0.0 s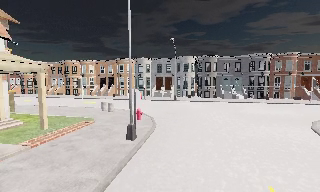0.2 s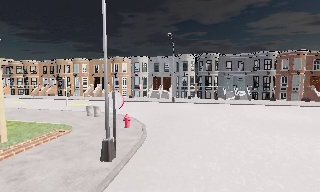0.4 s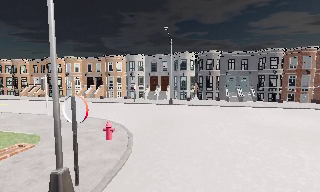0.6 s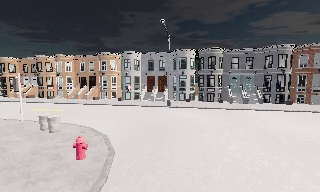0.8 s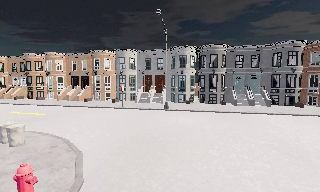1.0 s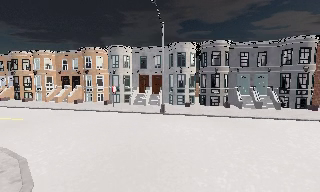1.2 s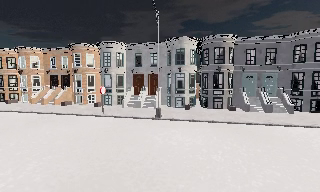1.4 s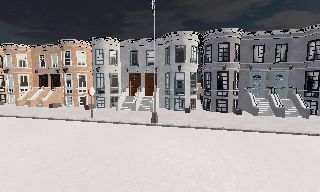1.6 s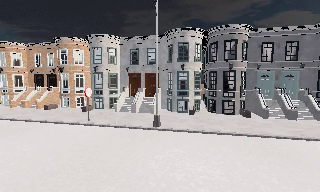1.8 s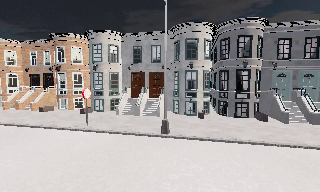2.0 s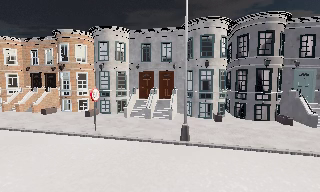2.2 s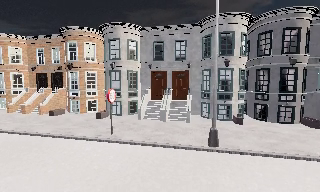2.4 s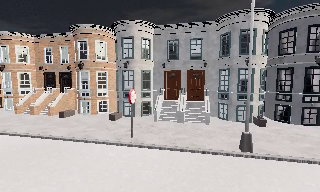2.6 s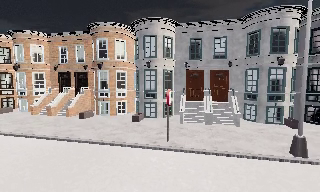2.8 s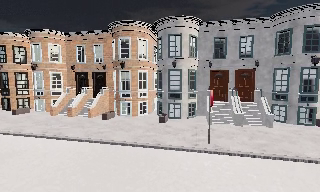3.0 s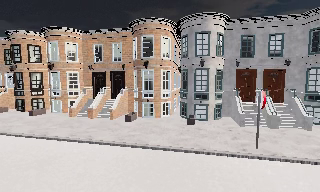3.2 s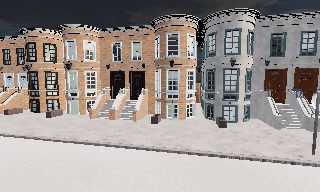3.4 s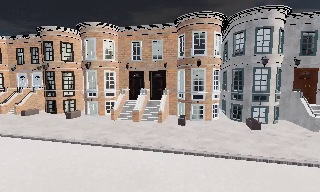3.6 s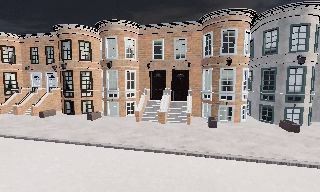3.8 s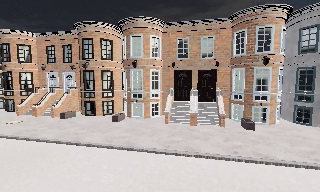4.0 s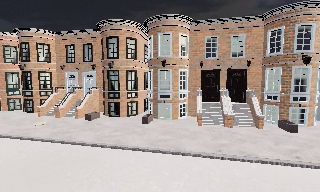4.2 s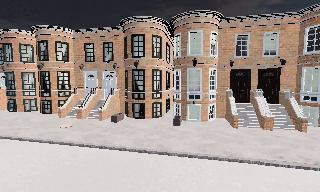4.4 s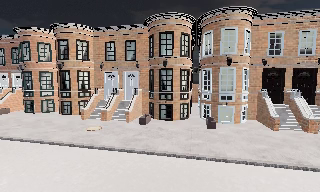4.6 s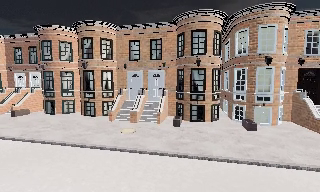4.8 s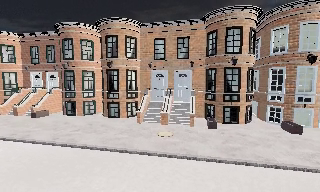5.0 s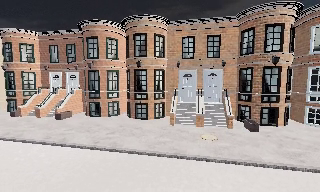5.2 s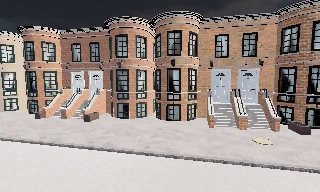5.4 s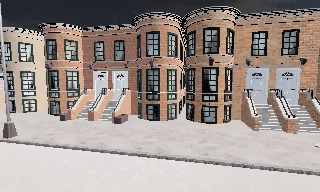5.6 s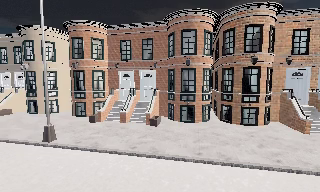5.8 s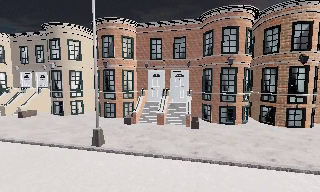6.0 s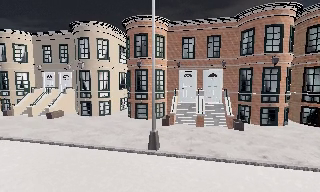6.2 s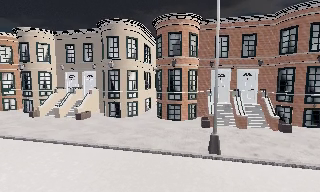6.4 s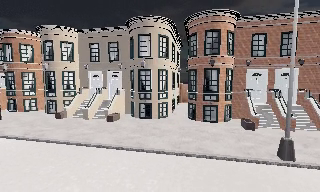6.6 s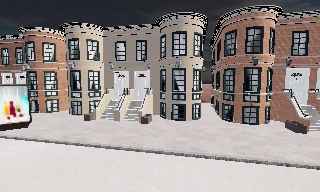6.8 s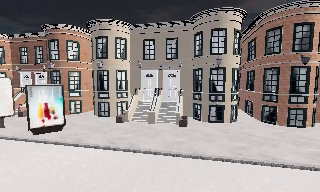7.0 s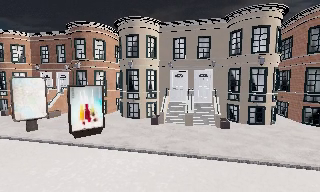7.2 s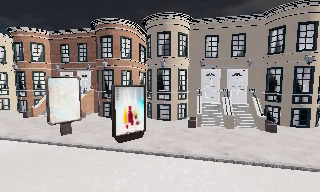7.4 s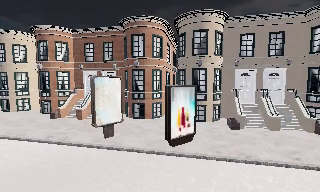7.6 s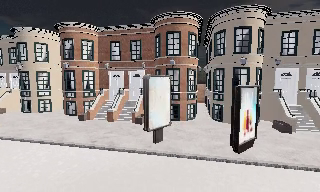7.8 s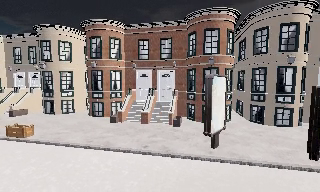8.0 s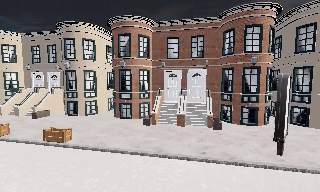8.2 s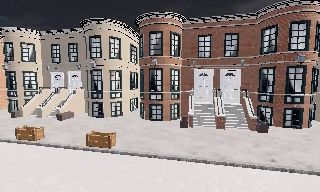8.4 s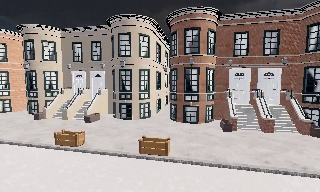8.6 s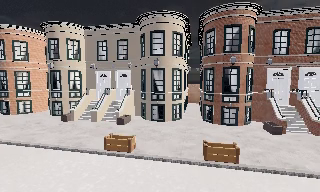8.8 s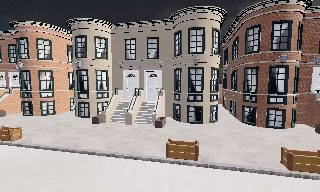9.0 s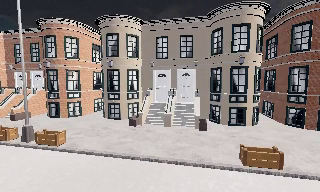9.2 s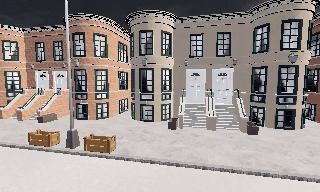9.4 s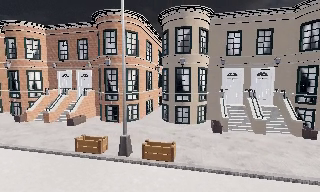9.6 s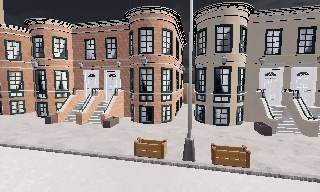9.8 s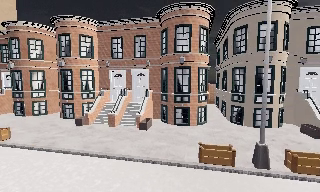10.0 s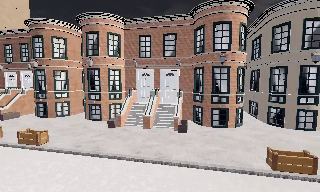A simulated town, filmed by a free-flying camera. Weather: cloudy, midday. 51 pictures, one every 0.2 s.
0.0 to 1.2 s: The camera travels forward, about 11 m, so what stands in front looms larger.
1.2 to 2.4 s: The camera travels forward and to its left, about 7 m, so what stands in front looms larger.
2.4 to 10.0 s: The camera travels to its left, about 80 m, so close, fixed things drift to the right.
The film runs backward here.
